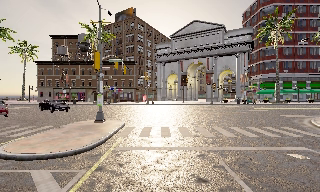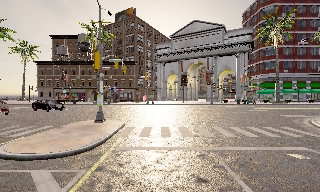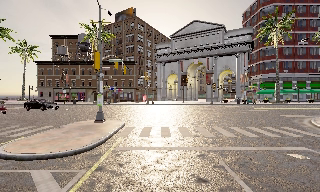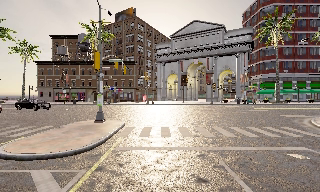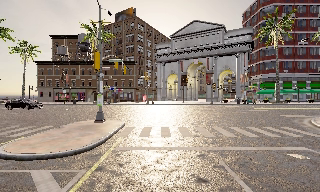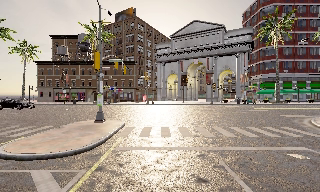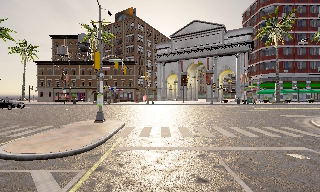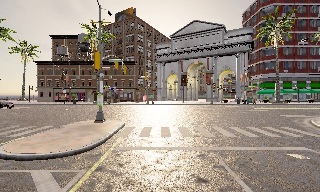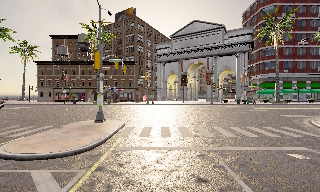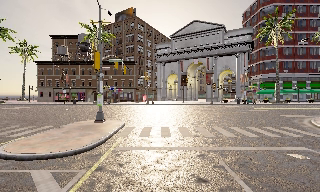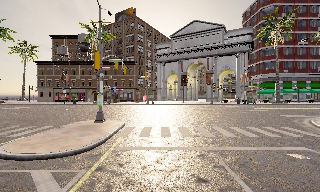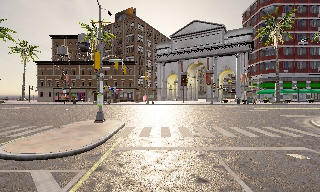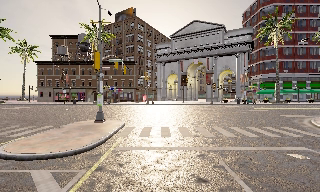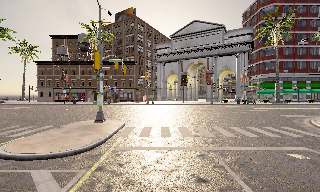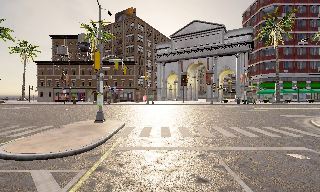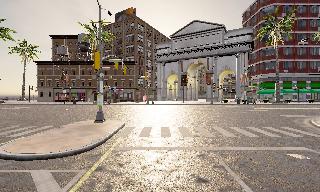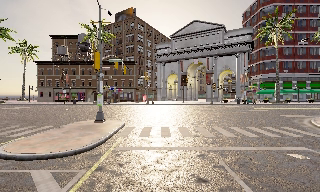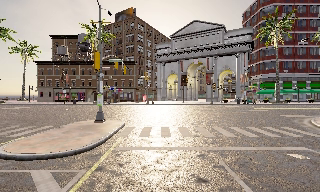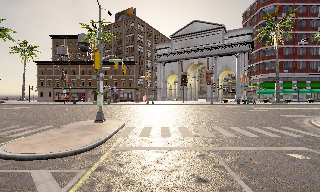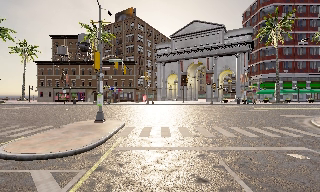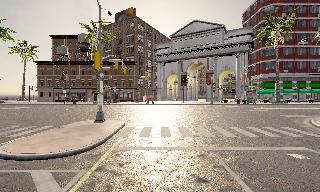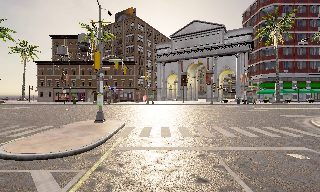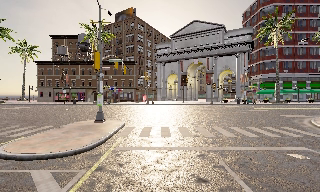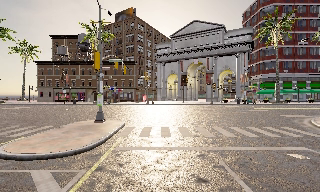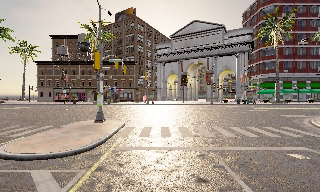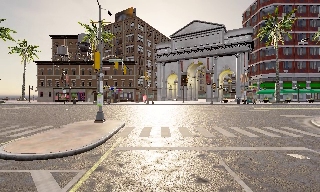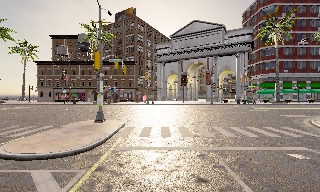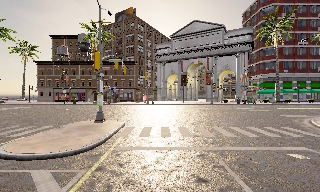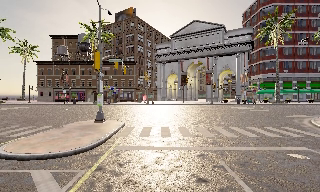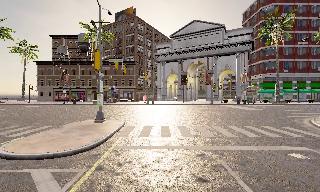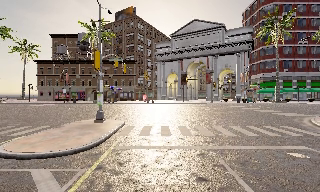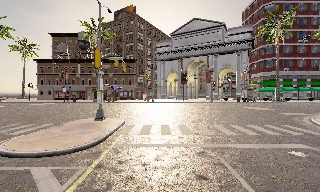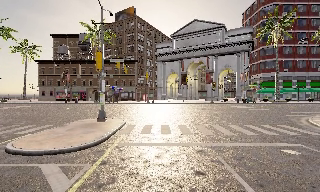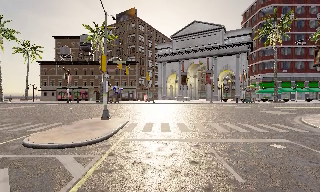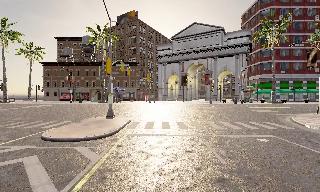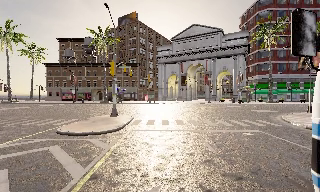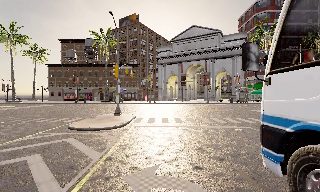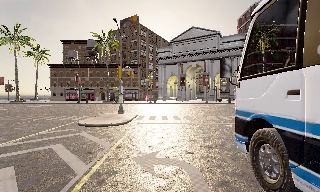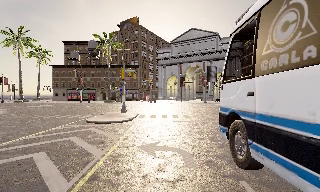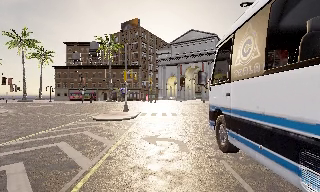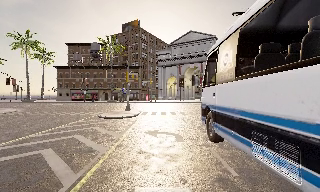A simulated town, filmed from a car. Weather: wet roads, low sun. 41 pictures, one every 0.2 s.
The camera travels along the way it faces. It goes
backward.
0.0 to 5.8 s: The camera keeps its place and its aim.
5.8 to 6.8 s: The camera travels backward, about 2 m, so what stands in front gets smaller. It gains speed.
6.8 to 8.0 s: The camera travels backward, about 7 m, so what stands in front gets smaller.
The film runs backward here.
